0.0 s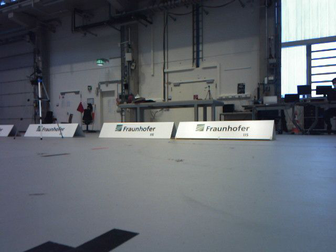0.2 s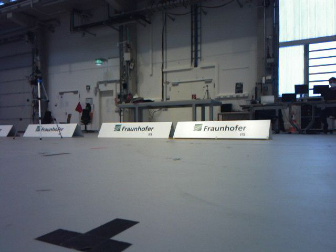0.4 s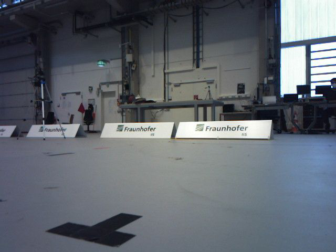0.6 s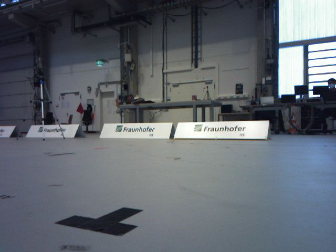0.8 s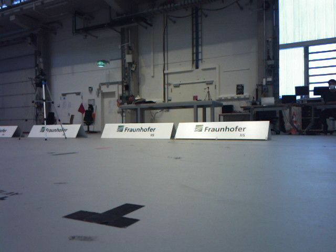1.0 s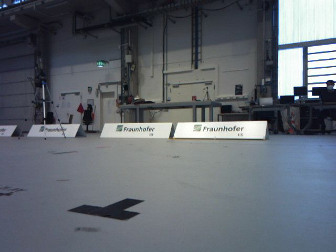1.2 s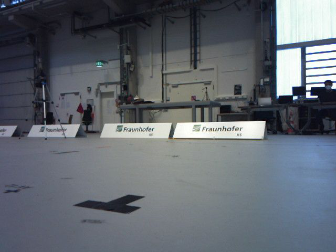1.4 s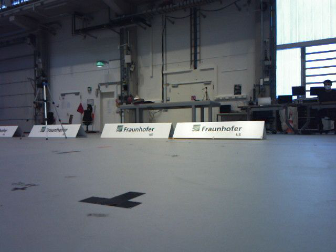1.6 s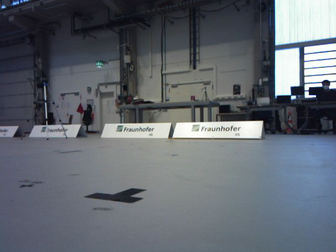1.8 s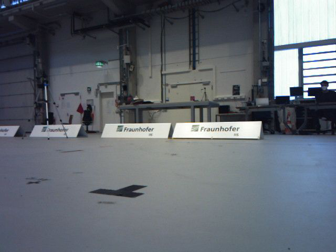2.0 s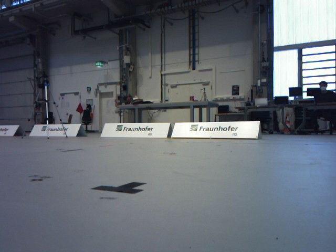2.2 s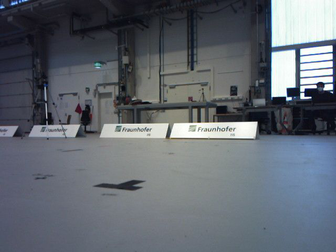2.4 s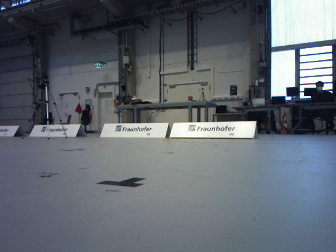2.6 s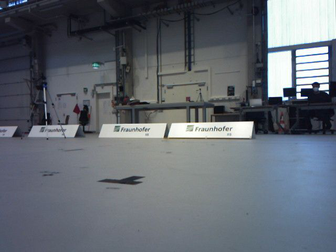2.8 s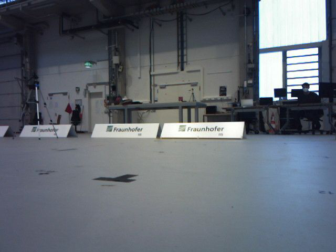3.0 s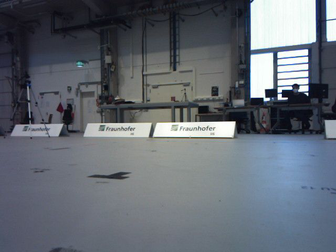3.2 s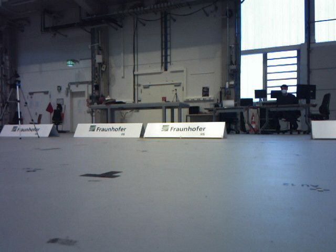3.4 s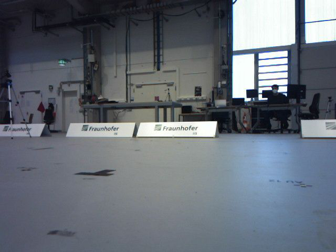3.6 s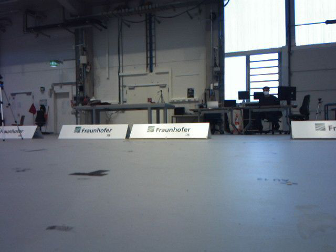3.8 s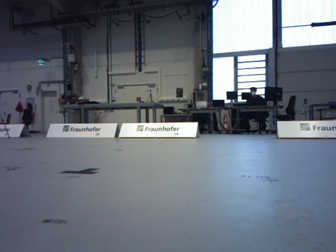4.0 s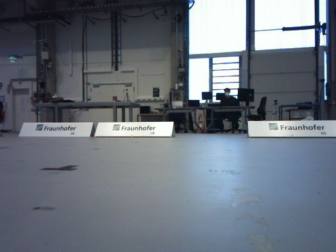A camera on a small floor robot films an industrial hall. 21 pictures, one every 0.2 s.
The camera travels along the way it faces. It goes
backward.
0.0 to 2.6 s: The camera travels backward, about 0.5 m, so what stands in front gets smaller.
2.6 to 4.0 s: The camera swings to its right by about 15 degrees, and the scene slides to the left. It travels backward, about 0.3 m, so what stands in front gets smaller.
The film runs backward here.
